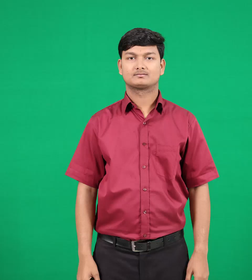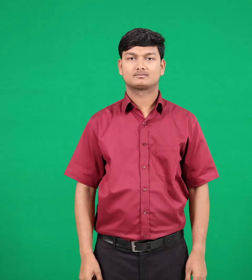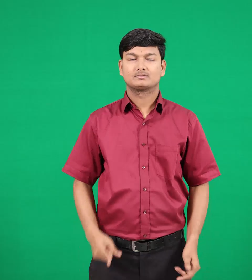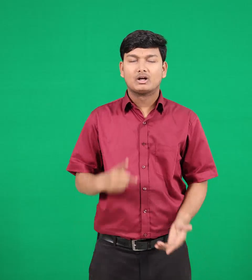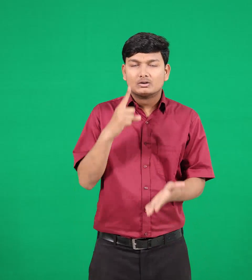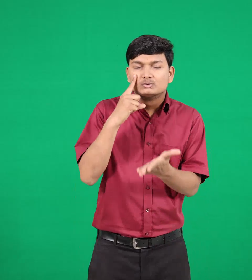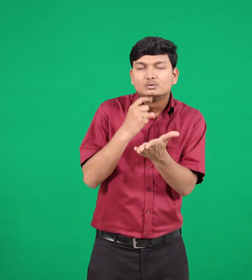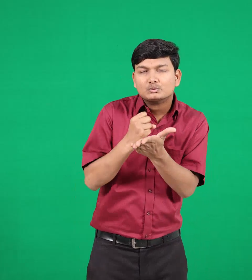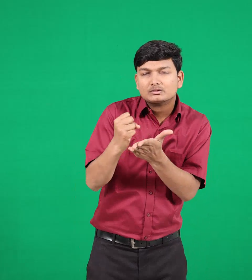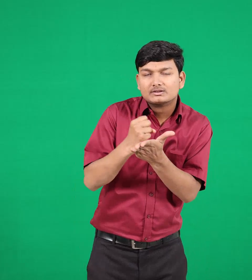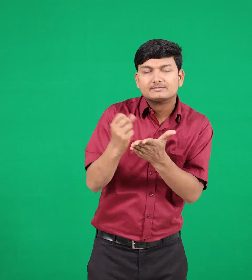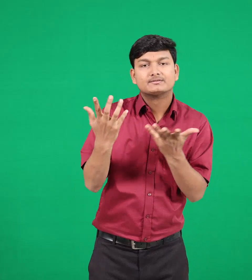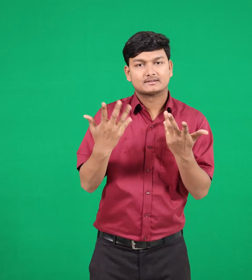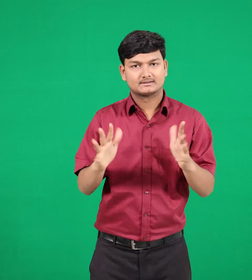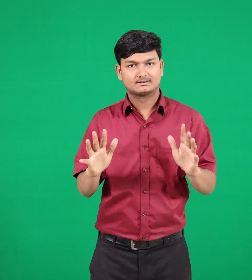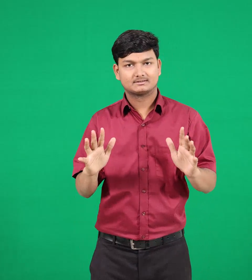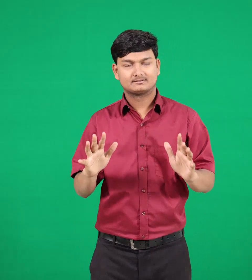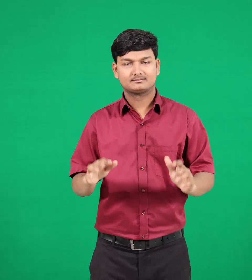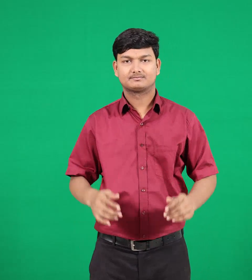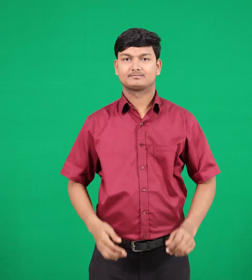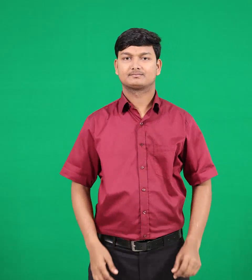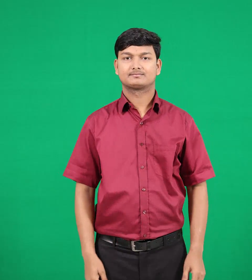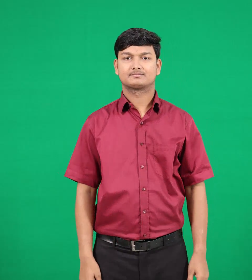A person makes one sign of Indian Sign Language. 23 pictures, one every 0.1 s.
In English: tried
